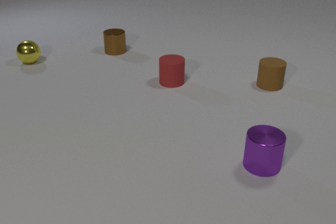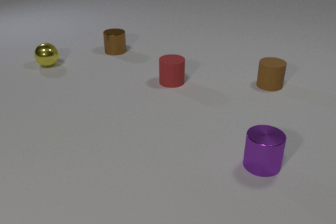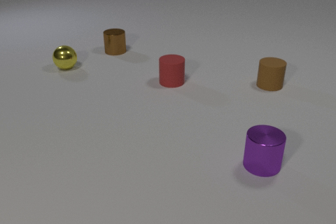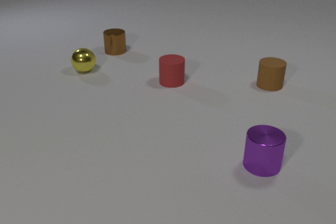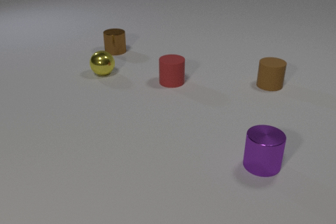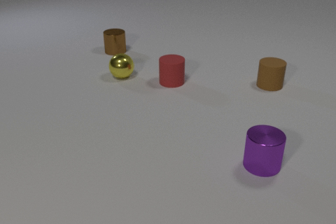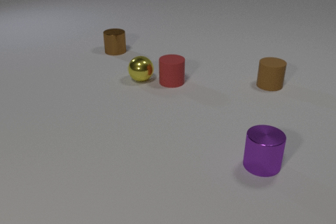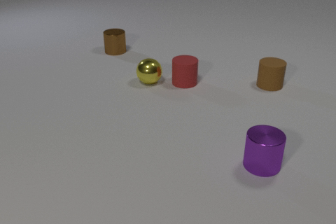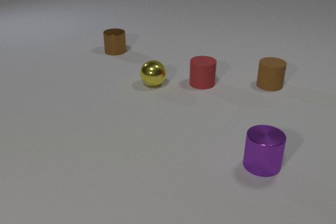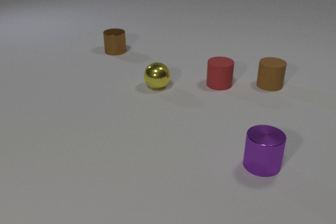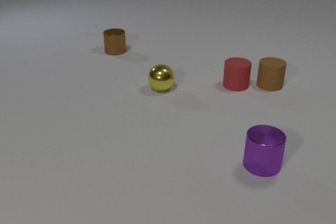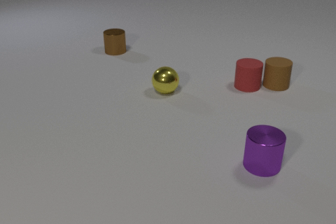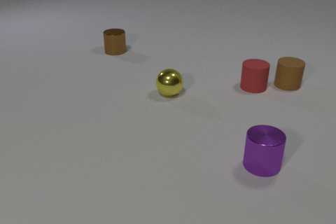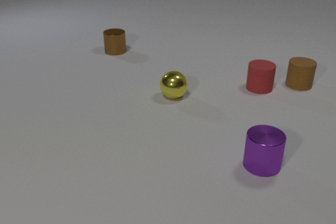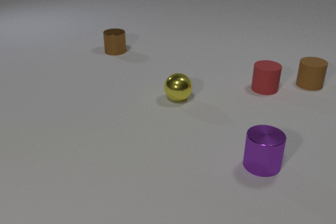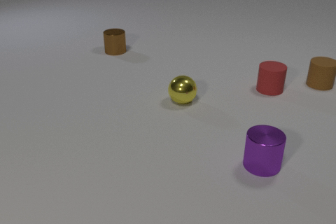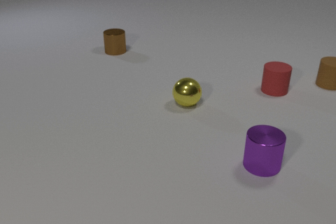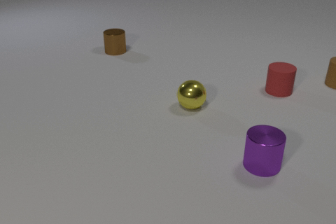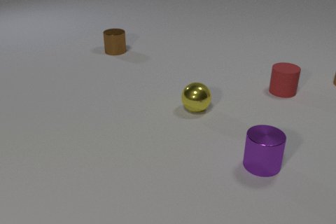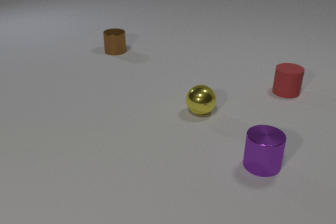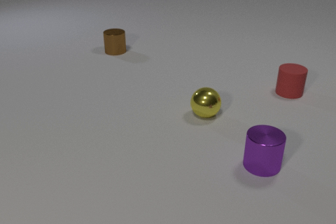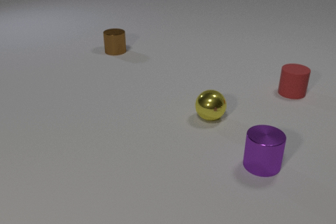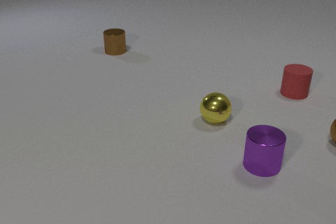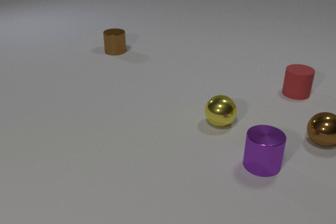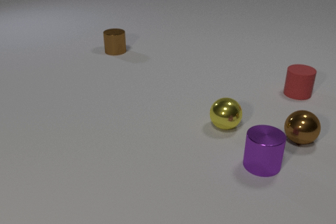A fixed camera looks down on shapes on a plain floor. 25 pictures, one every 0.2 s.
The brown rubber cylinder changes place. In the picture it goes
to the right.
The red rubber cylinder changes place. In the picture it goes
to the right.
0.0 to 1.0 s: The yellow metal sphere rolls to the right and toward the camera.
1.0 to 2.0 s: The yellow metal sphere rolls to the right and toward the camera. The red rubber cylinder slides to the right. The yellow metal sphere and the red rubber cylinder collide.
2.0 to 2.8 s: The yellow metal sphere rolls toward the camera and to the right. The red rubber cylinder slides to the right. The brown rubber cylinder slides to the right. The red rubber cylinder and the brown rubber cylinder collide.
2.8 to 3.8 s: The yellow metal sphere rolls toward the camera and to the right. The red rubber cylinder slides to the right. The brown rubber cylinder slides to the right and away from the camera, leaves at the right edge.
3.8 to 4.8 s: The yellow metal sphere rolls toward the camera and to the right. The red rubber cylinder slides to the right. The brown metal sphere comes in at the right edge, rolls to the left.
What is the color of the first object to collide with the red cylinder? yellow.
What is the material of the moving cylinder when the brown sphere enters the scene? rubber.
Are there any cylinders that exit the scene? yes.
